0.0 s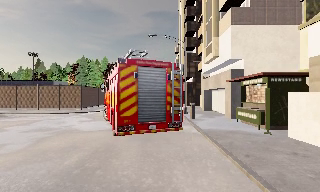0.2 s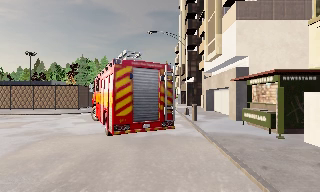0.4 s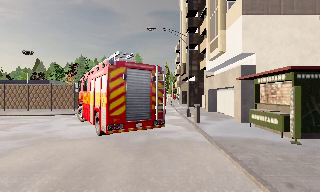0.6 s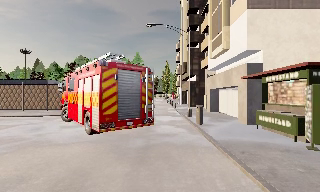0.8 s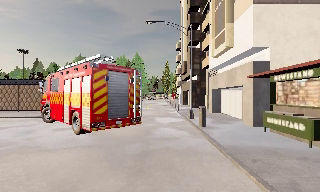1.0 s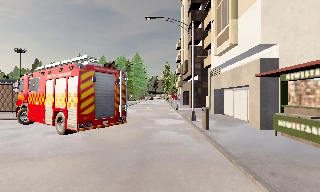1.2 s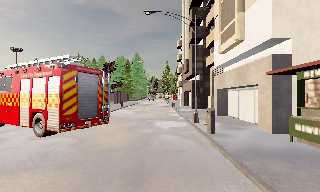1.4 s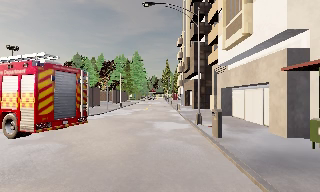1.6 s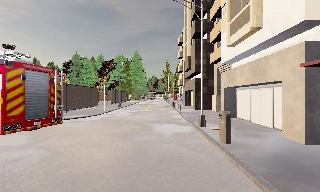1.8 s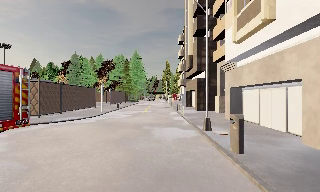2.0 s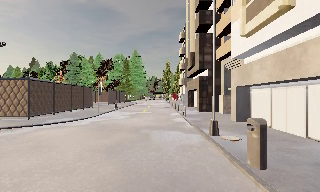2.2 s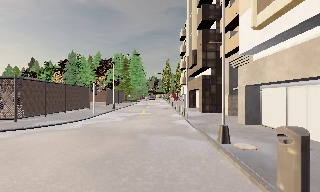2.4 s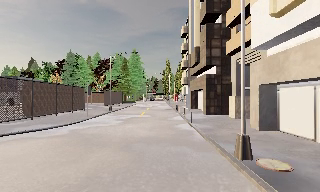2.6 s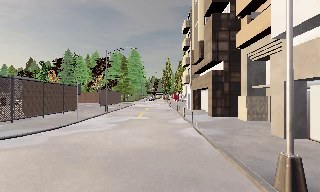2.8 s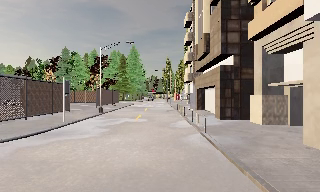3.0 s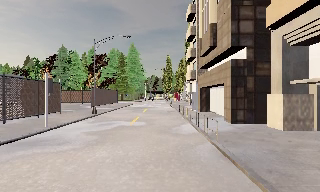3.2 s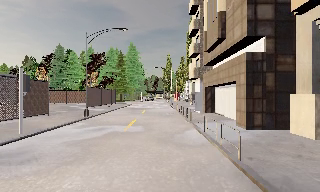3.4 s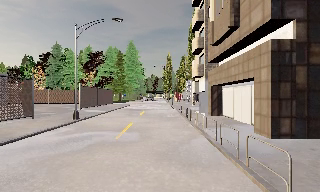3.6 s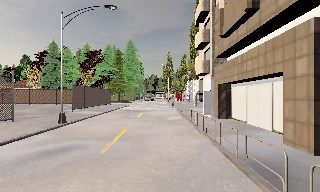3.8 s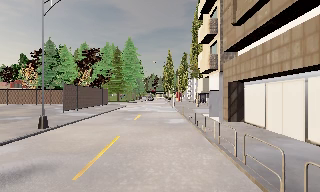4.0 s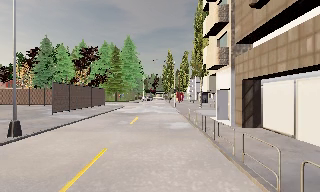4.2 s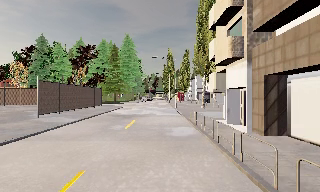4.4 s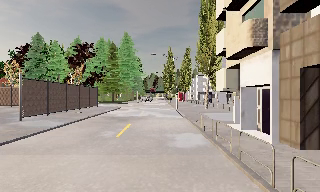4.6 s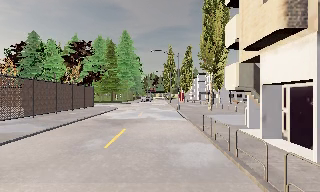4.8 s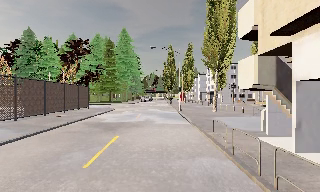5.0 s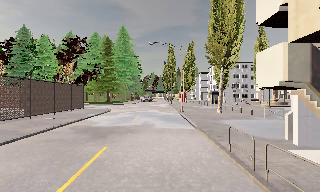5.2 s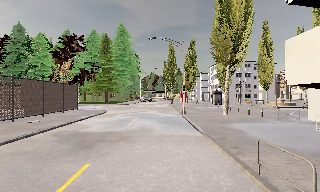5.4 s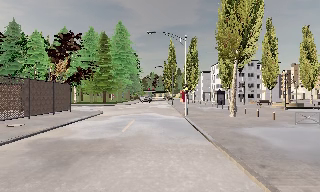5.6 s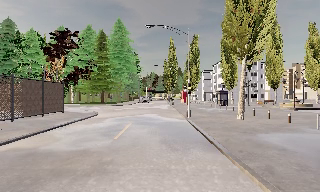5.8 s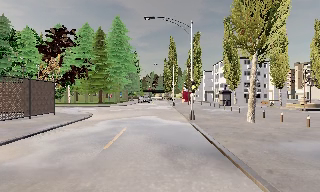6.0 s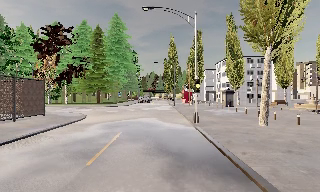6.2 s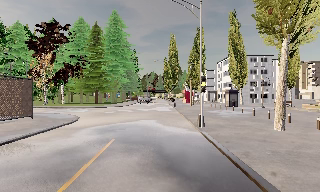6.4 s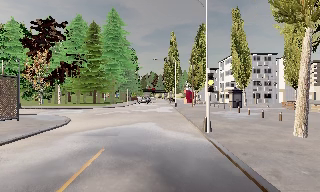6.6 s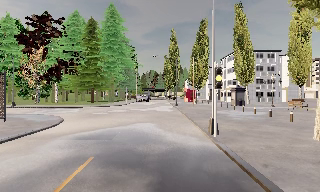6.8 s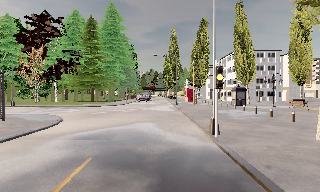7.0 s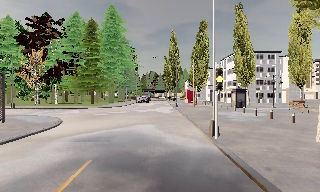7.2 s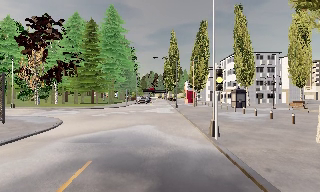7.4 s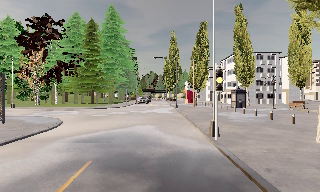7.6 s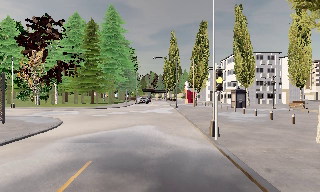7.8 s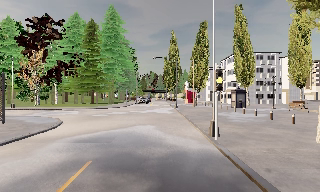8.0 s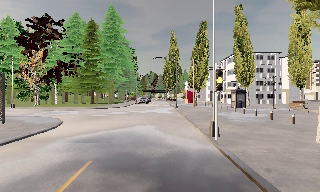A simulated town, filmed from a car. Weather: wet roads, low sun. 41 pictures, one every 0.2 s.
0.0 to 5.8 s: The camera travels forward, about 40 m, so what stands in front looms larger. It gains speed.
5.8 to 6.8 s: The camera travels forward, about 5 m, so what stands in front looms larger. It loses speed.
6.8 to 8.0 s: The camera keeps its place and its aim.
The film runs forward here.
